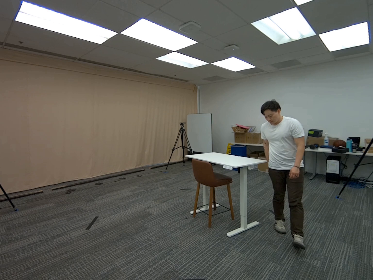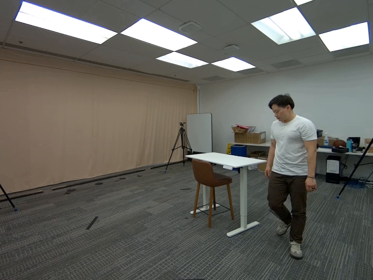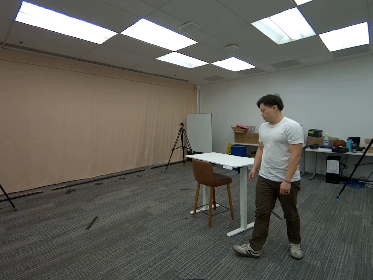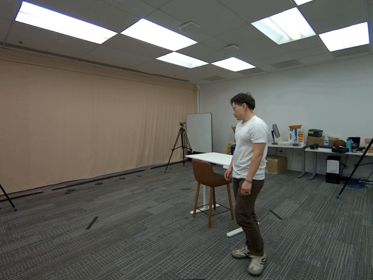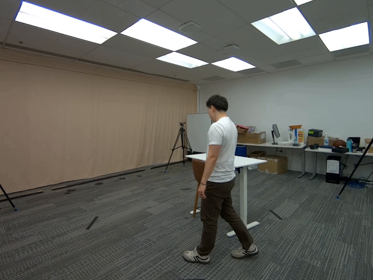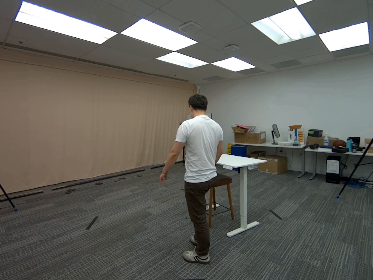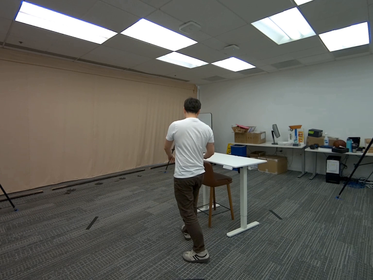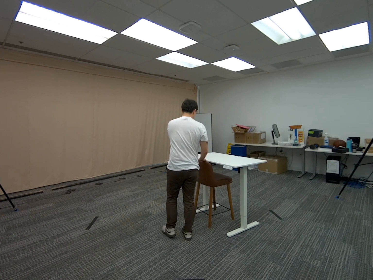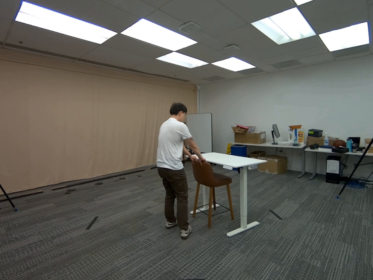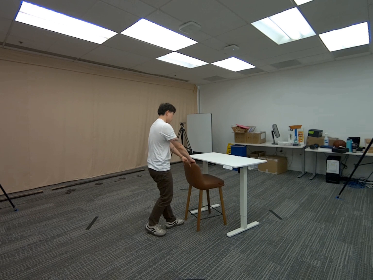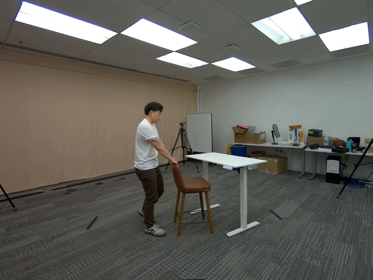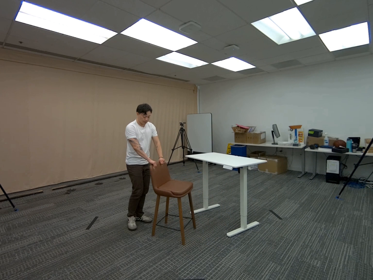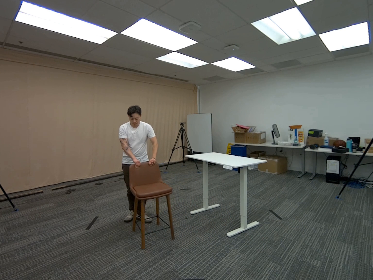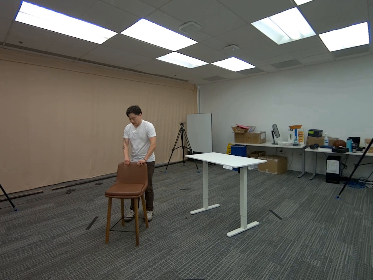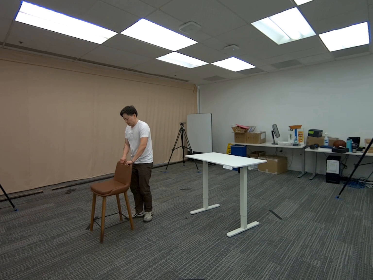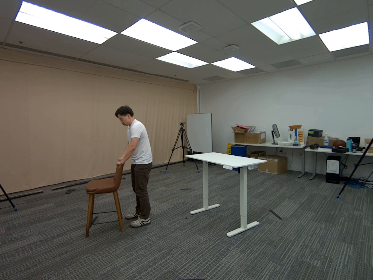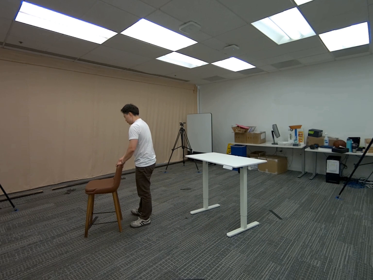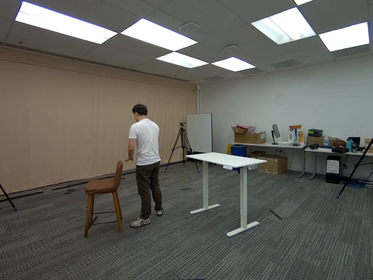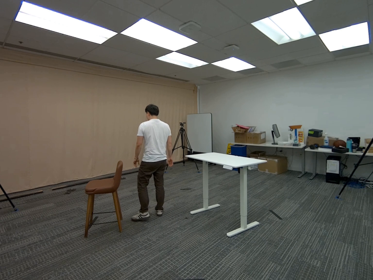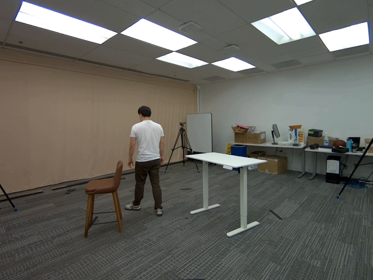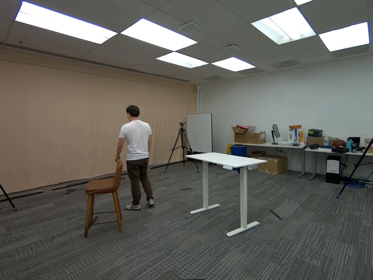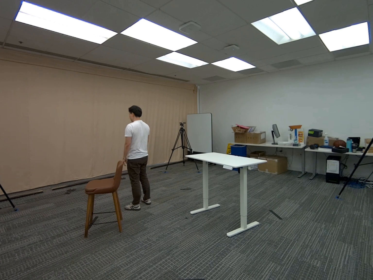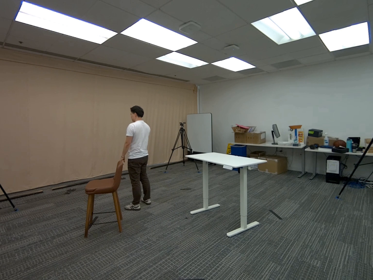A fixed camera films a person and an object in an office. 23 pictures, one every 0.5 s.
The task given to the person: Walk over to the tall bar stool and pull the tall bar stool away from the desk.
